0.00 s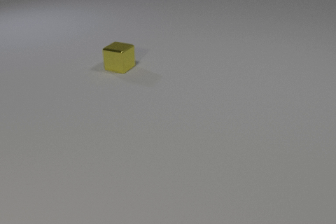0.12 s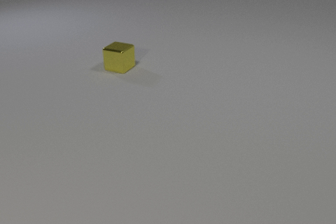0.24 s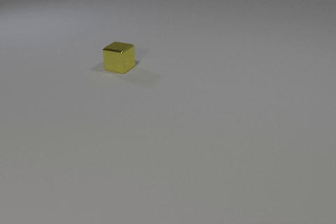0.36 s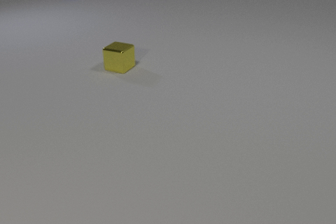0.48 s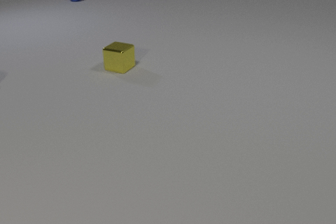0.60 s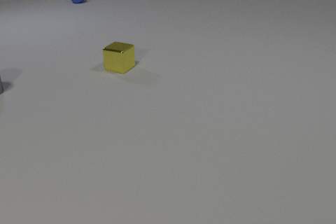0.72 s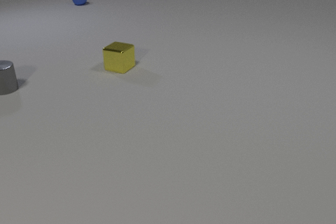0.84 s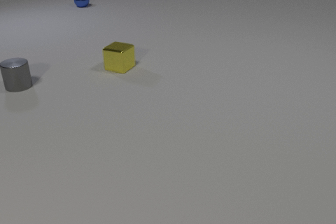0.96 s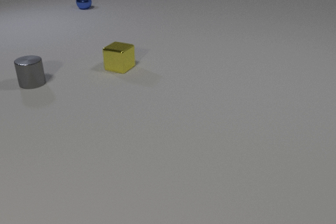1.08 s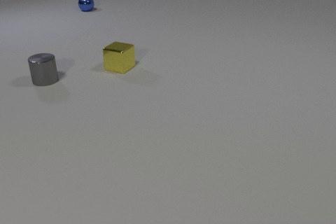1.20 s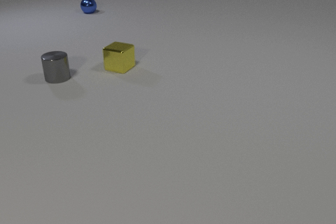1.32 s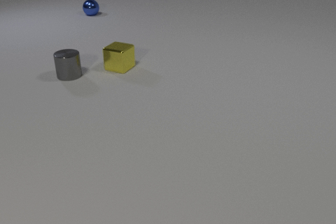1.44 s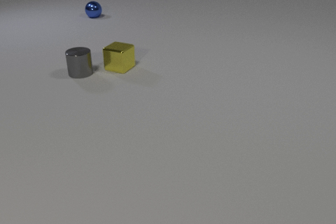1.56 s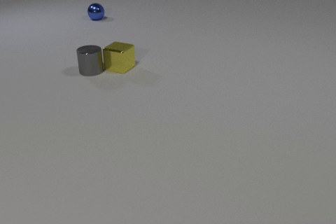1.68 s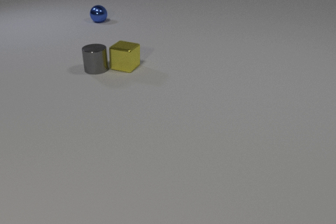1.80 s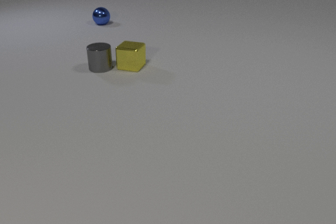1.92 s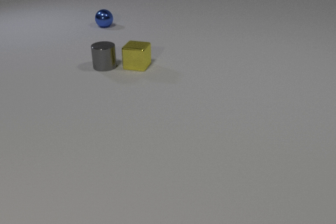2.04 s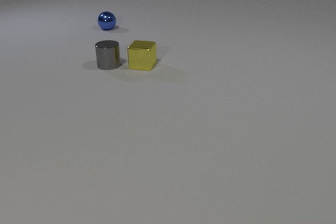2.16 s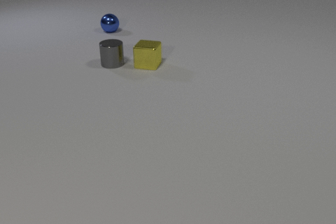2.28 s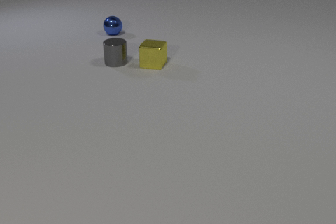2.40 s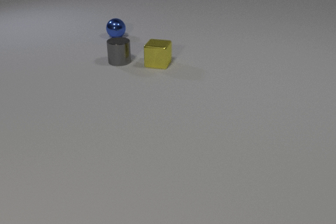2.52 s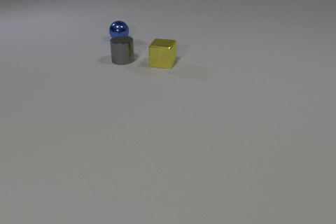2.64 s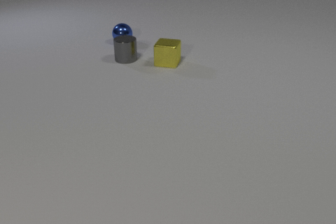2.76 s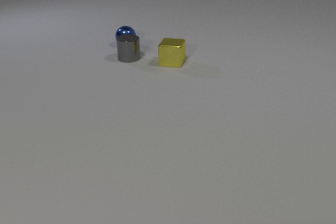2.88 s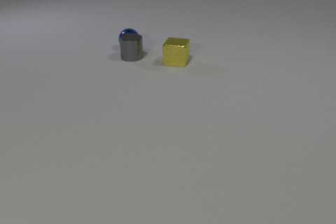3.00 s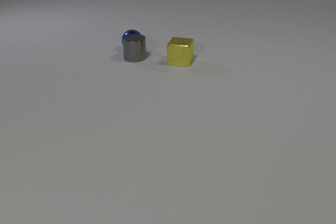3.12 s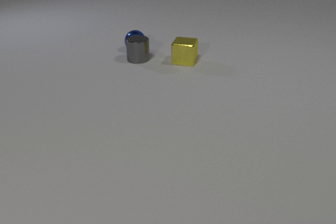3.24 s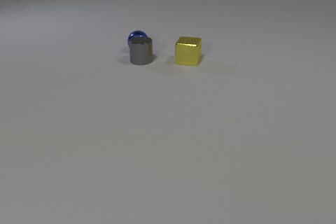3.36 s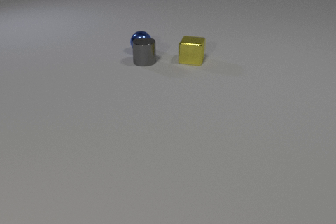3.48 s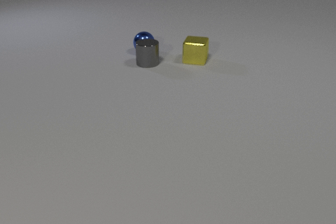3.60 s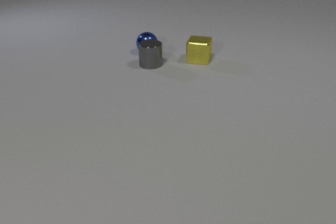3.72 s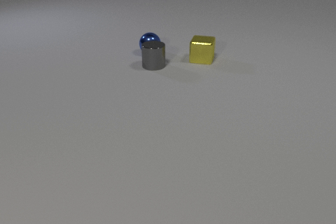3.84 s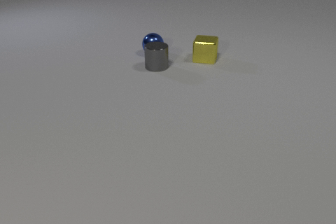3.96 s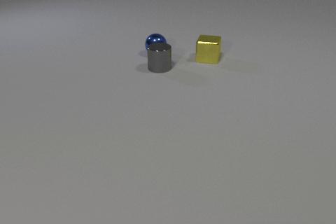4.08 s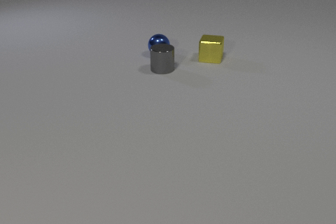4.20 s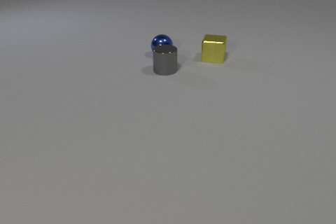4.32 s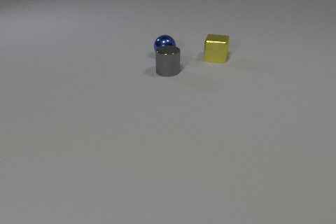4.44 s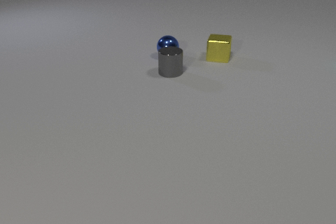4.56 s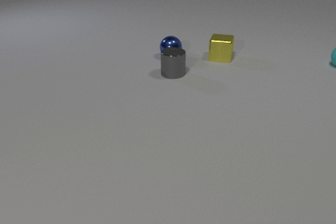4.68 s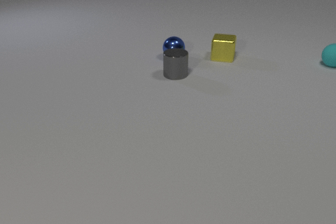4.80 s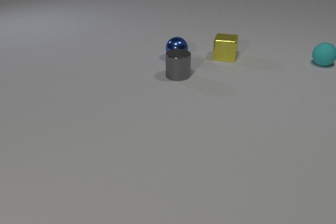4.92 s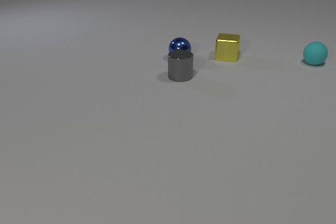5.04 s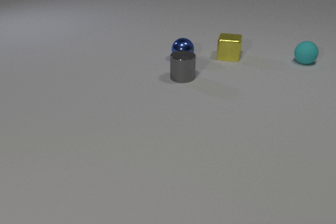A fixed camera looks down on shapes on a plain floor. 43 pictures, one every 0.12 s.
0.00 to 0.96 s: The gray metal cylinder comes in at the left edge, slides to the right. The blue metal sphere comes in at the top edge, rolls toward the camera.
0.96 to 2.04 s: The gray metal cylinder slides to the right. The yellow metal cube slides to the right. The blue metal sphere rolls toward the camera. The gray metal cylinder and the yellow metal cube collide.
2.04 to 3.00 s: The gray metal cylinder slides to the right and away from the camera. The yellow metal cube slides to the right. The blue metal sphere rolls toward the camera. The gray metal cylinder and the blue metal sphere collide.
3.00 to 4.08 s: The gray metal cylinder slides toward the camera and to the right. The yellow metal cube slides to the right. The blue metal sphere rolls to the right and toward the camera.
4.08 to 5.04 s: The gray metal cylinder slides to the right and toward the camera. The yellow metal cube slides to the right and away from the camera. The blue metal sphere rolls to the right and toward the camera. The cyan rubber sphere comes in at the right edge, rolls to the left.
Are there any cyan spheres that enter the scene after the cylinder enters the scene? yes.
What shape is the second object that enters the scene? cylinder.
How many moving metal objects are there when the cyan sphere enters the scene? 3.
